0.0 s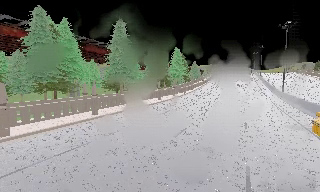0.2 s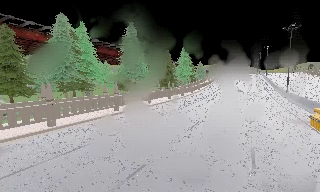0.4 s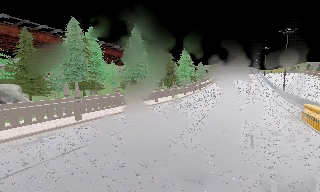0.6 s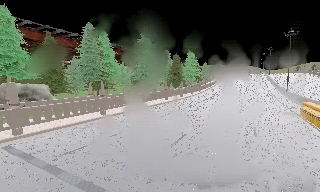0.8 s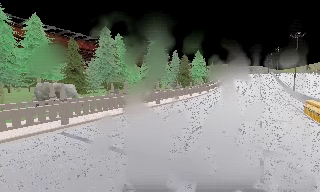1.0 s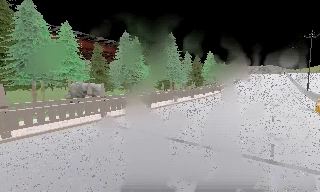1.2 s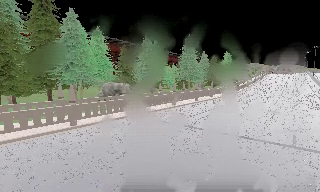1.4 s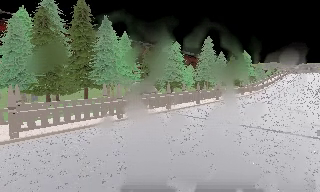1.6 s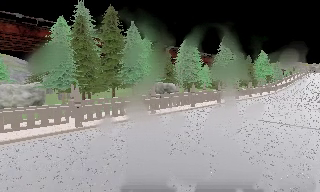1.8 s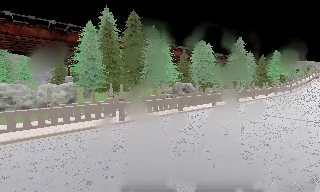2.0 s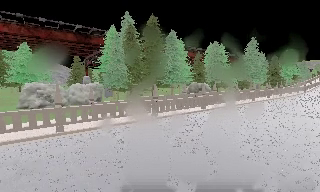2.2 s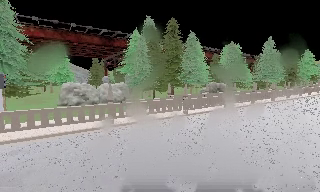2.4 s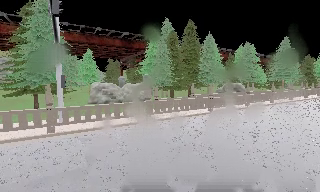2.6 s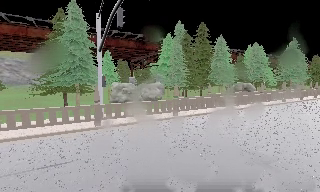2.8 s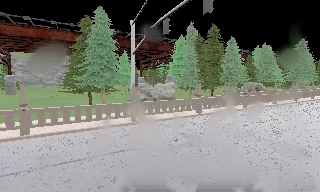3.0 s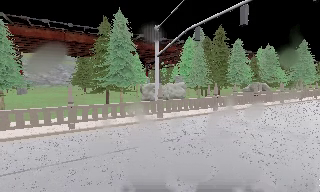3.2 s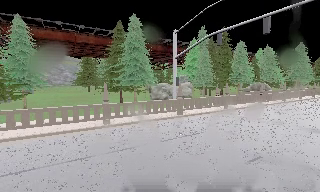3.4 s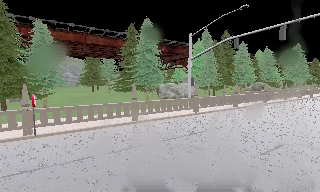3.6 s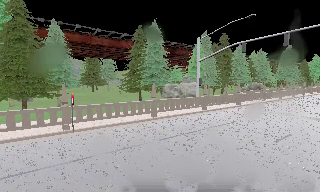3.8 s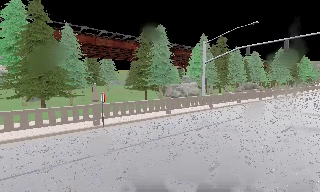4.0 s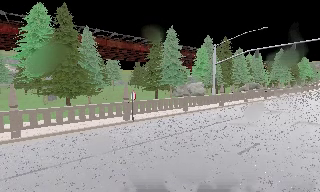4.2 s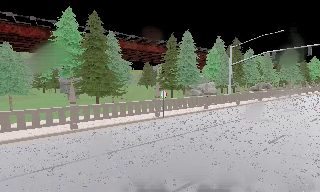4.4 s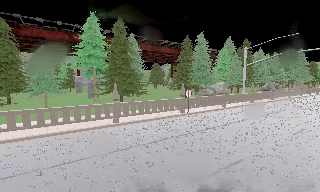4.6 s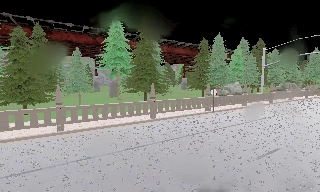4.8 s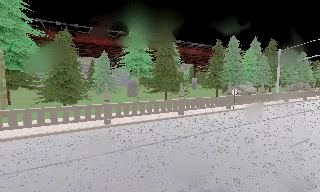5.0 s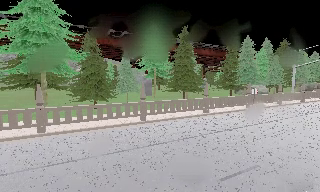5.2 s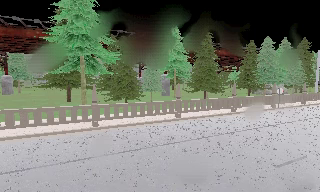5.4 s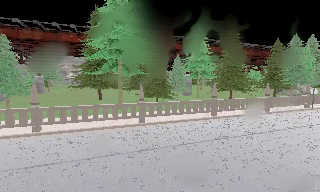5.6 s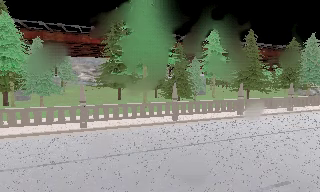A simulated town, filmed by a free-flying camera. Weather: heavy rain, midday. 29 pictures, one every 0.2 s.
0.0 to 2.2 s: The camera swings to its left by about 30 degrees, and the scene slides to the right. It travels backward and to its left, about 25 m, so what stands in front gets smaller.
2.2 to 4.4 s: The camera travels to its left and backward, about 25 m, so close, fixed things drift to the right.
4.4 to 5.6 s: The camera pans to its left, which is counterclockwise from overhead, by about 15 degrees. It travels to its left and backward, about 14 m, so close, fixed things drift to the right.
The film runs forward here.
